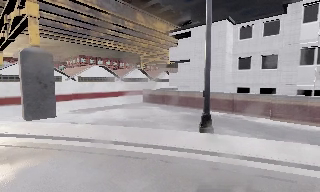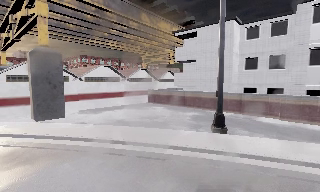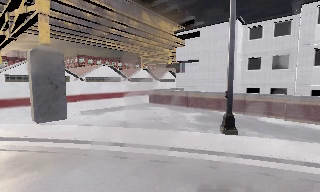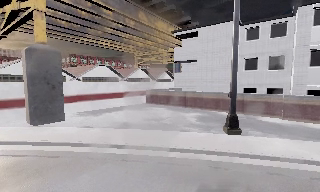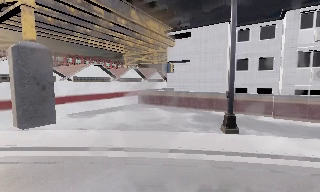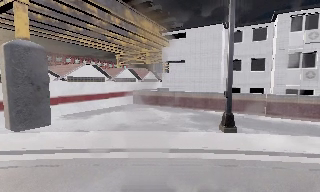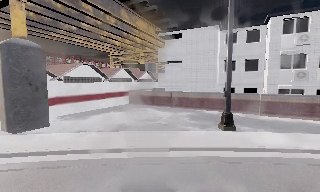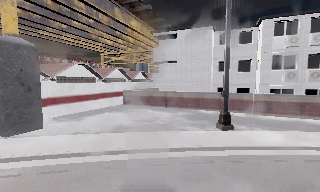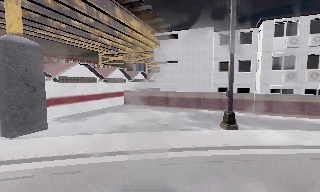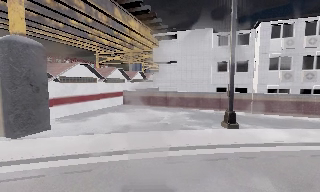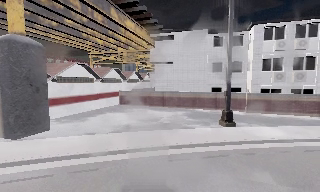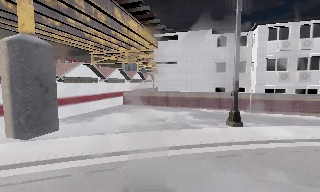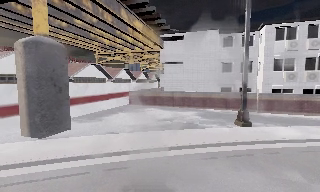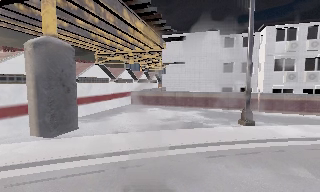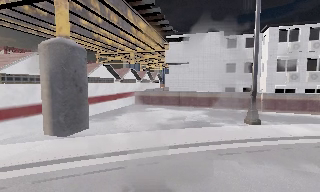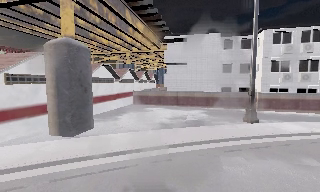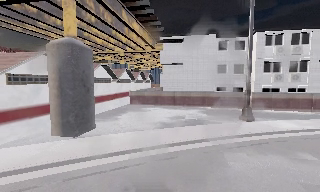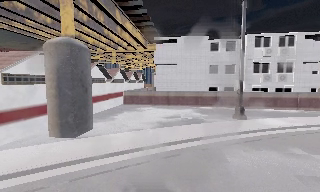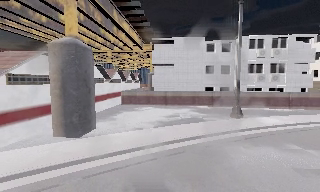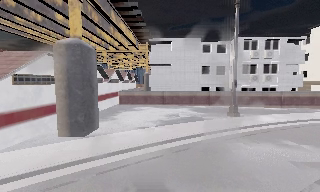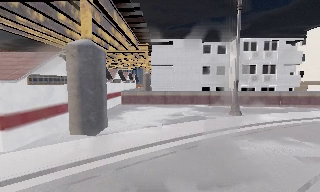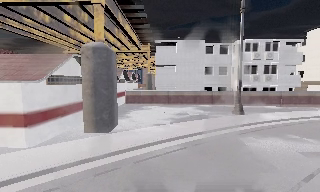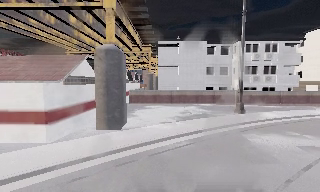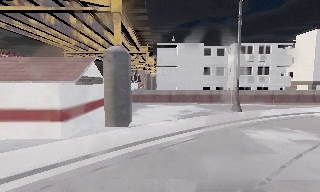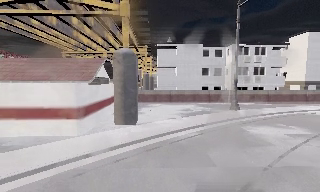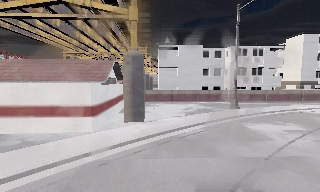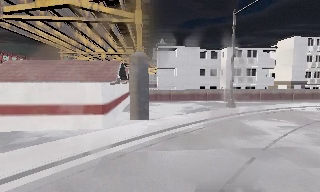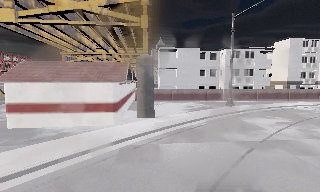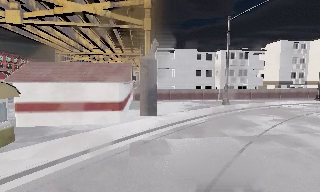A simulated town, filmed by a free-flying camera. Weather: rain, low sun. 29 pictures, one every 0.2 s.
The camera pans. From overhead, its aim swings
clockwise.
0.0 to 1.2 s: The camera pans to its right, which is clockwise from overhead, by about 15 degrees. It travels to its left, about 3.5 m.
1.2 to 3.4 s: The camera pans to its right, which is clockwise from overhead, by about 20 degrees. It travels to its left, about 6 m.
3.4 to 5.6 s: The camera pans to its right, which is clockwise from overhead, by about 15 degrees. It travels to its left and backward, about 8 m.
The film runs forward here.
